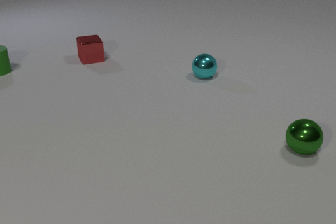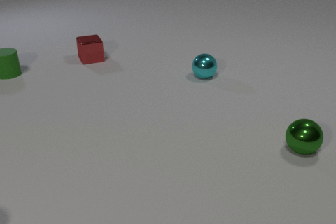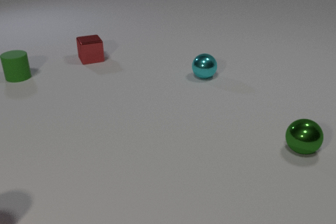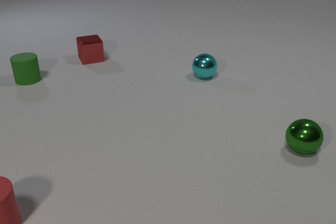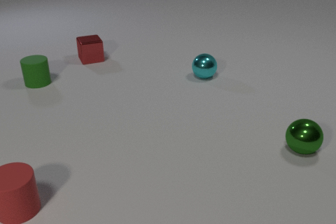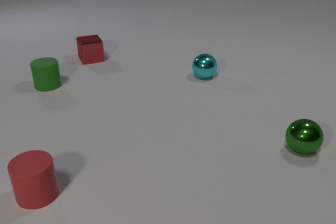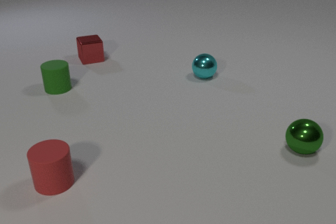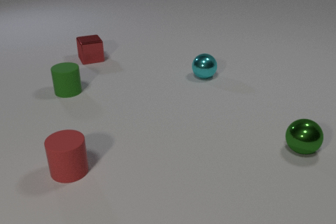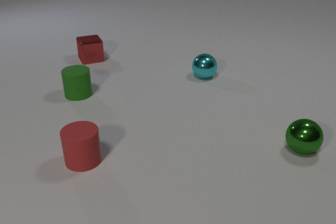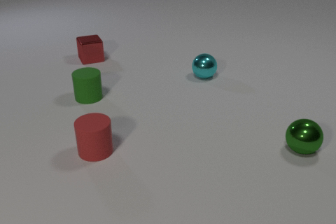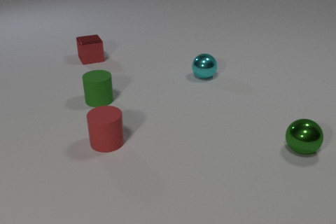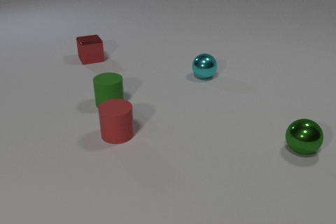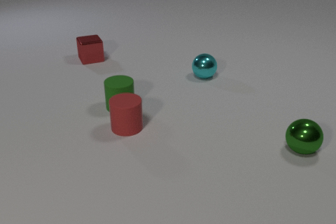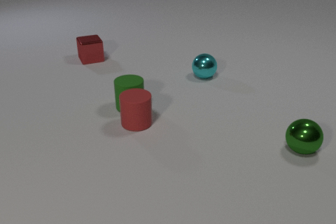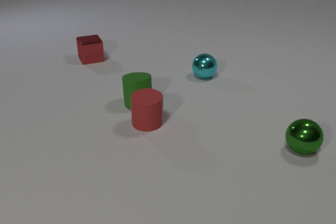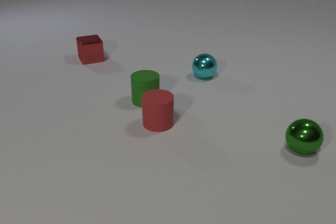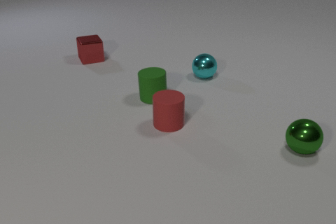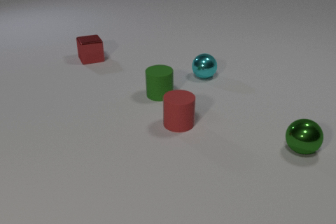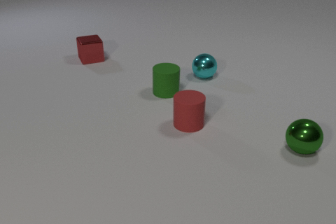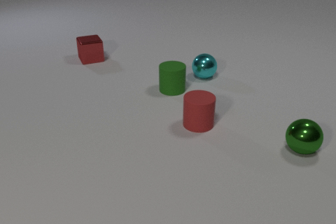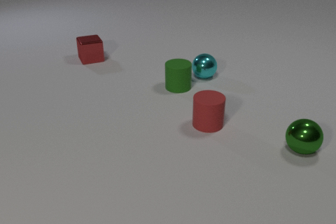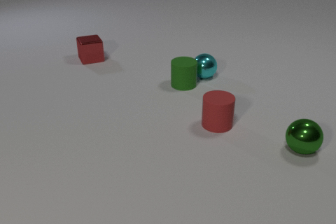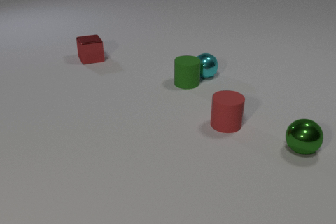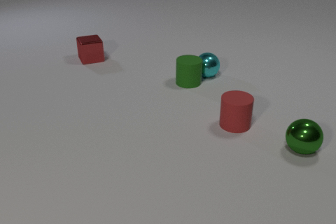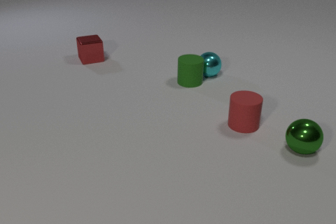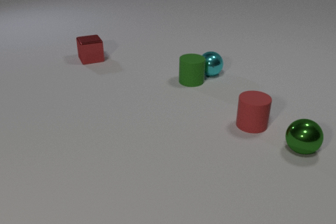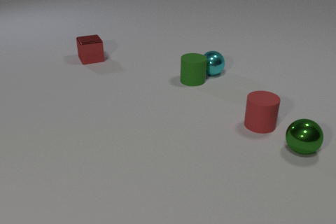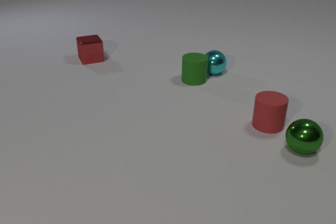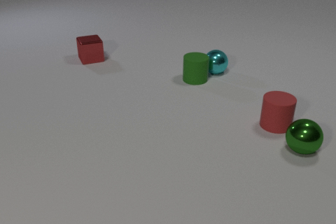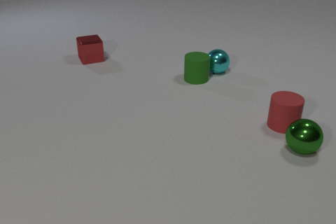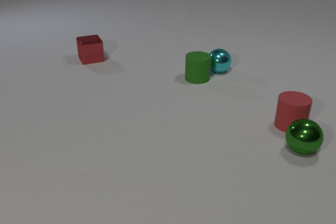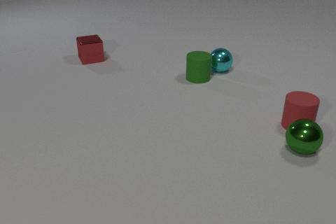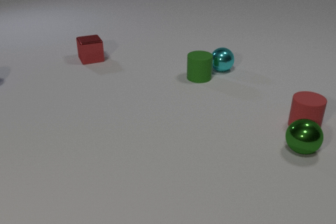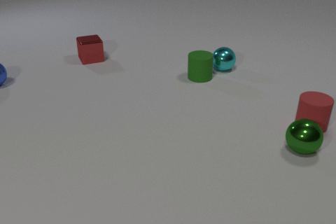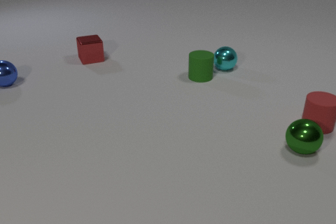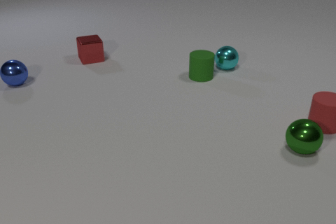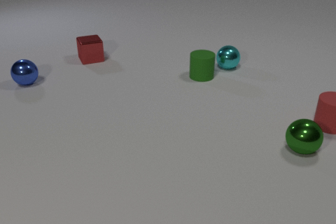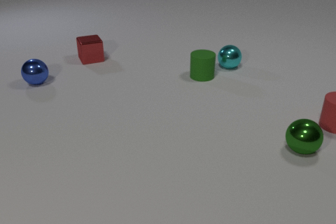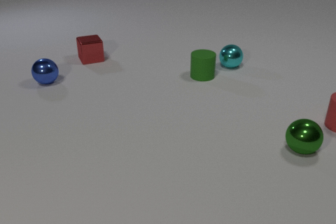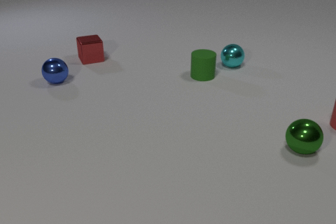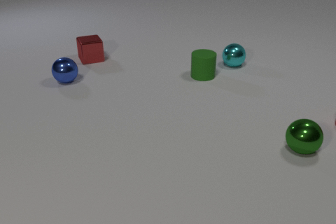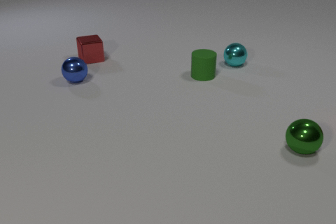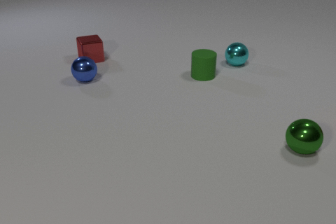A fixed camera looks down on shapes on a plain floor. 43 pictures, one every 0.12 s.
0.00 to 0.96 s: The green rubber cylinder slides toward the camera and to the right. The red rubber cylinder comes in at the left edge, slides to the right and away from the camera.
0.96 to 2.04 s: The green rubber cylinder slides to the right. The red rubber cylinder slides to the right and away from the camera. The green rubber cylinder and the red rubber cylinder collide.
2.04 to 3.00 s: The green rubber cylinder slides to the right and away from the camera. The red rubber cylinder slides to the right. The cyan metal sphere rolls away from the camera and to the right. The green rubber cylinder and the cyan metal sphere collide.
3.00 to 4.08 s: The green rubber cylinder slides away from the camera and to the right. The red rubber cylinder slides to the right. The cyan metal sphere rolls away from the camera and to the right. The blue metal sphere comes in at the left edge, rolls to the right.
4.08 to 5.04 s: The red rubber cylinder slides to the right and away from the camera, leaves at the right edge. The cyan metal sphere rolls away from the camera and to the right. The blue metal sphere rolls to the right.
How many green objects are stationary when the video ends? 2.
Are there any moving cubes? no.
How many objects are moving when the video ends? 2.
